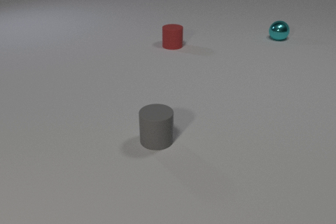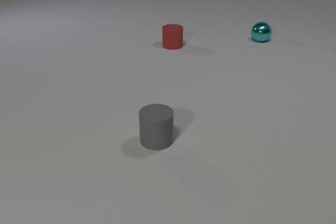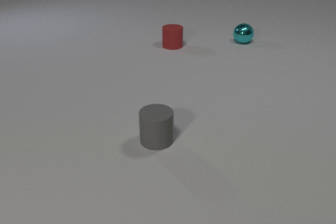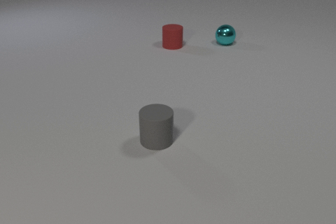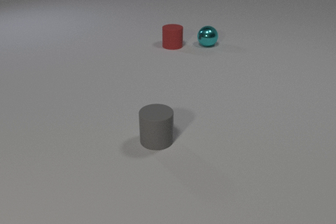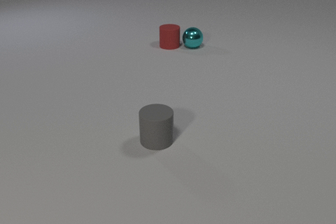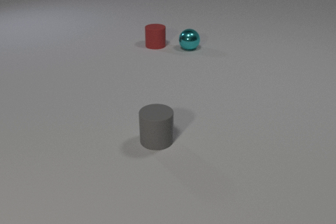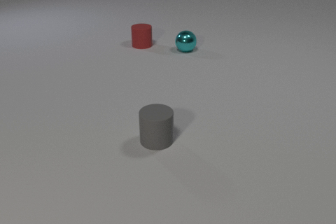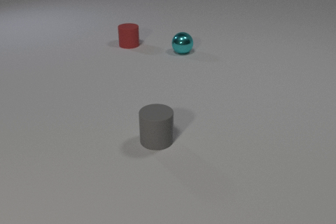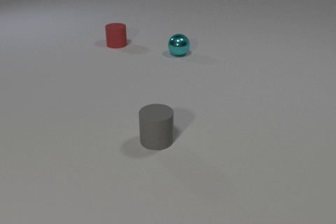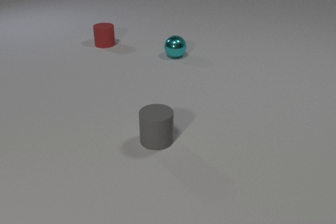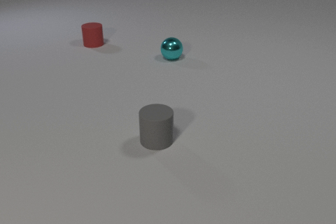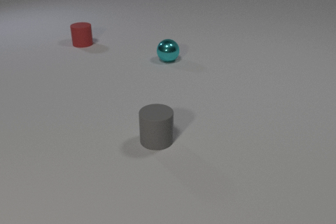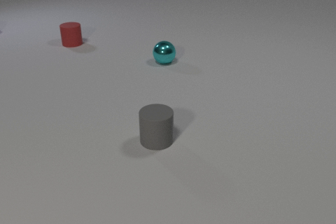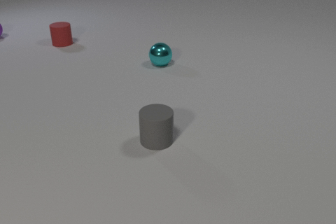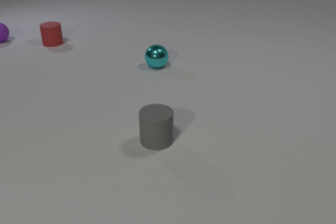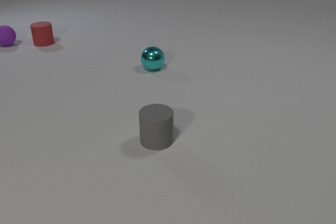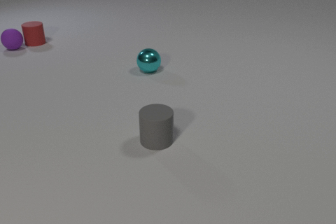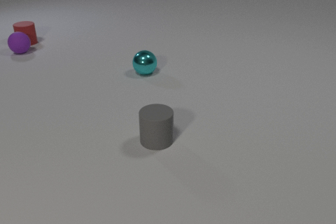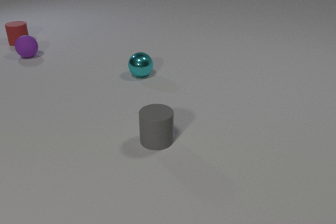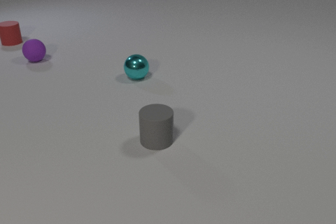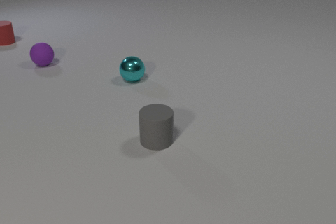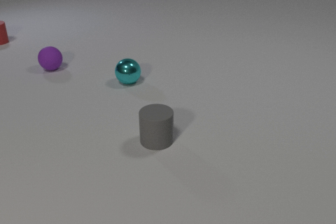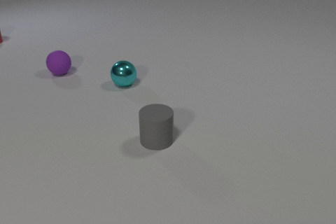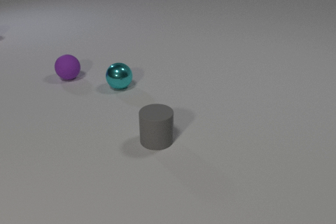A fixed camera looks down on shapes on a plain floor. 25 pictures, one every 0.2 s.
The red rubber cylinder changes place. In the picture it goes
to the left.
0.0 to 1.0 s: The cyan metal sphere rolls to the left and toward the camera. The cyan metal sphere and the red rubber cylinder collide.
1.0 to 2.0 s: The cyan metal sphere rolls toward the camera and to the left. The red rubber cylinder slides to the left.
2.0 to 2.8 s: The cyan metal sphere rolls toward the camera and to the left. The red rubber cylinder slides to the left. The purple rubber sphere comes in at the left edge, rolls toward the camera.
2.8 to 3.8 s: The cyan metal sphere rolls toward the camera and to the left. The red rubber cylinder slides to the left. The purple rubber sphere rolls toward the camera and to the right.
3.8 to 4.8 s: The cyan metal sphere rolls toward the camera and to the left. The red rubber cylinder slides to the left and away from the camera, leaves at the left edge. The purple rubber sphere rolls toward the camera and to the right.
How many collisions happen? 1.
What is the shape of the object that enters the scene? sphere.
How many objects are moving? 3.
